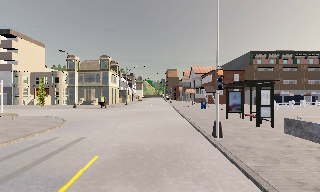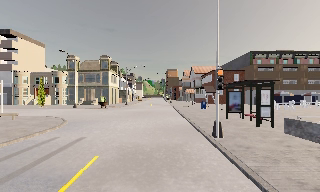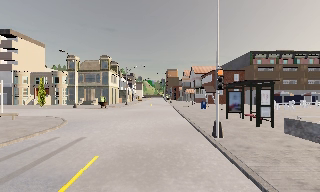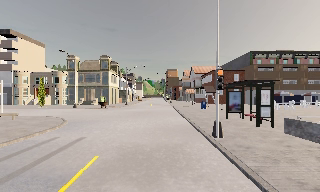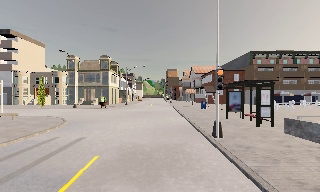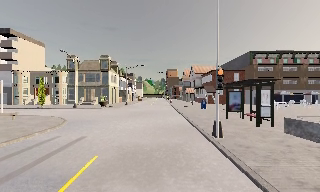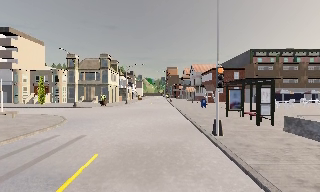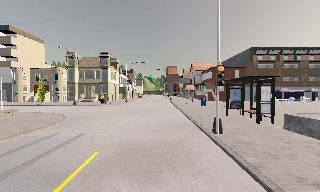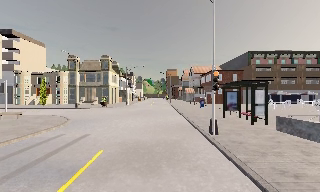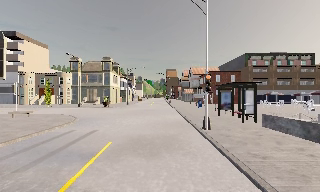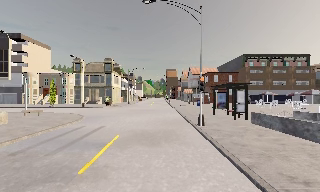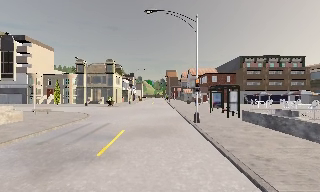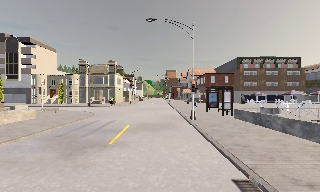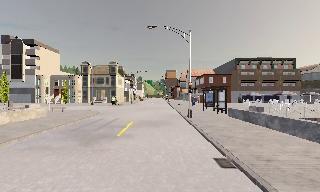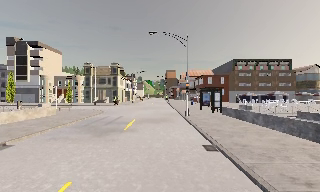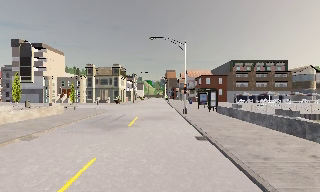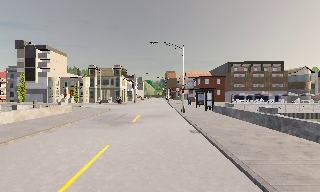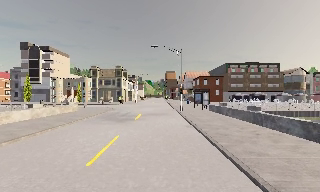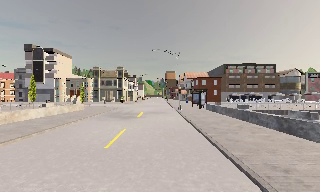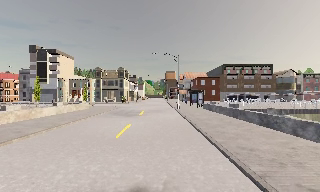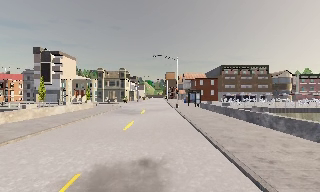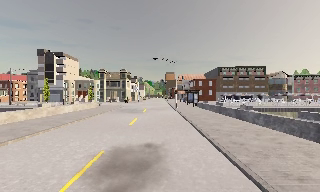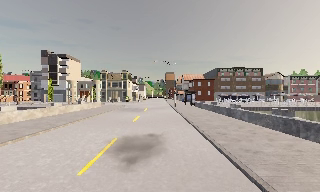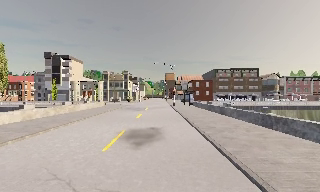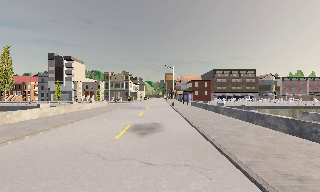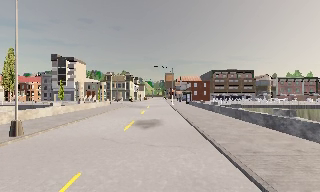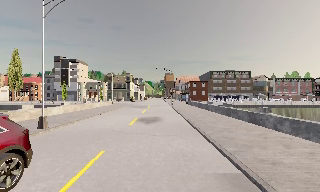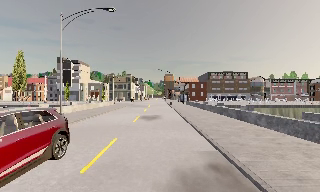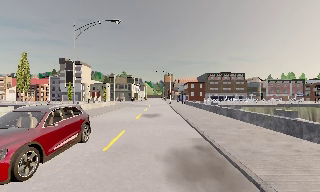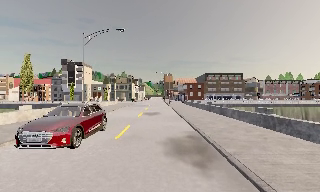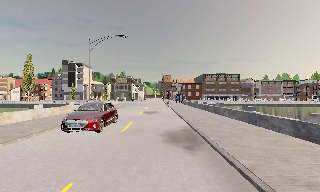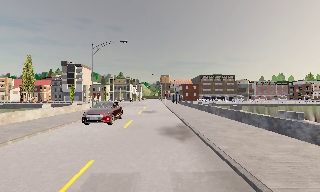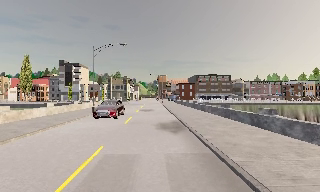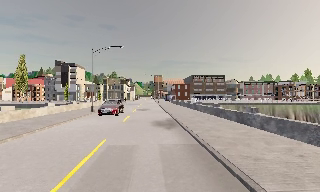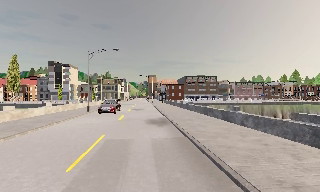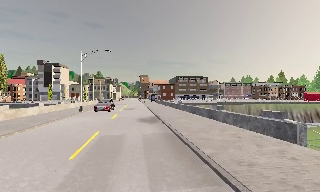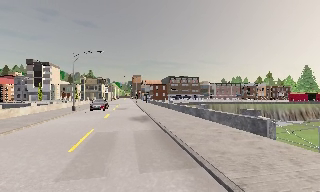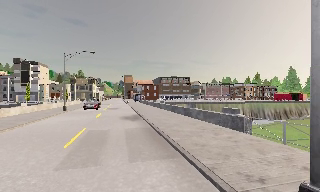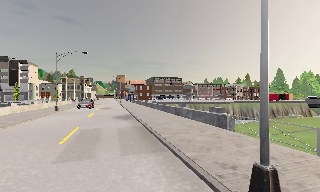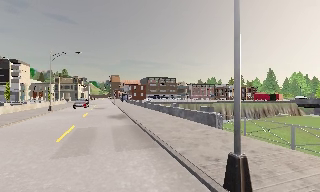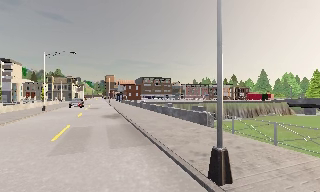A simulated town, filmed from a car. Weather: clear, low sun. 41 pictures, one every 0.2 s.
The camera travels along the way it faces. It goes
backward.
0.0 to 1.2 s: The camera keeps its place and its aim.
1.2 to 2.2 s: The camera travels backward, about 4 m, so what stands in front gets smaller. It gains speed.
2.2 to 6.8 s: The camera travels backward, about 35 m, so what stands in front gets smaller.
6.8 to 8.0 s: The scene slides to the left, as the camera pans about 15 degrees to its right. It travels backward, about 4 m, so what stands in front gets smaller. It loses speed.
The film runs backward here.
